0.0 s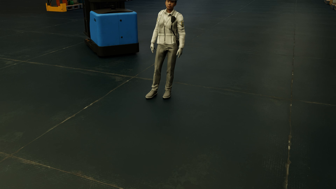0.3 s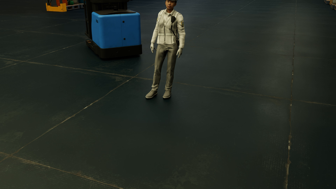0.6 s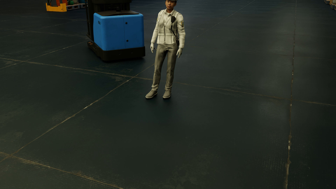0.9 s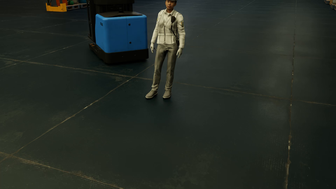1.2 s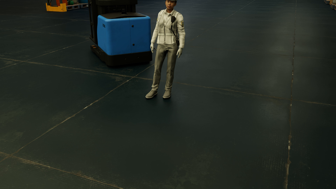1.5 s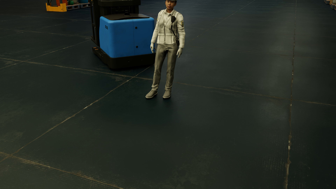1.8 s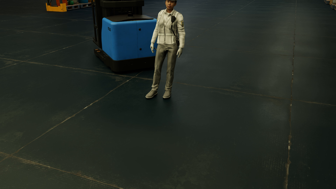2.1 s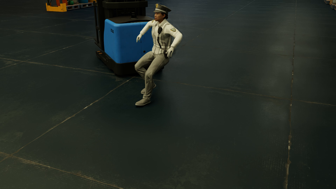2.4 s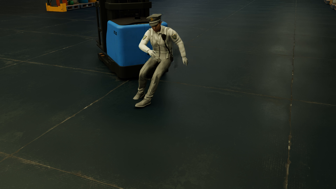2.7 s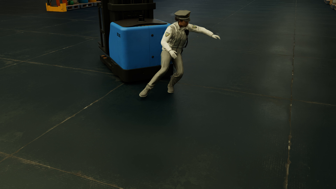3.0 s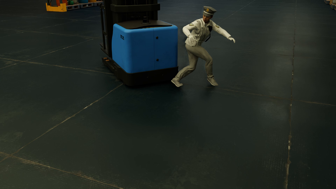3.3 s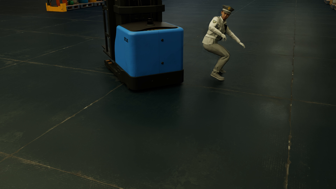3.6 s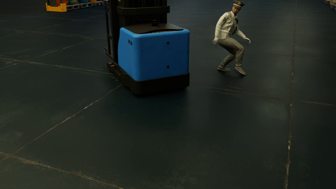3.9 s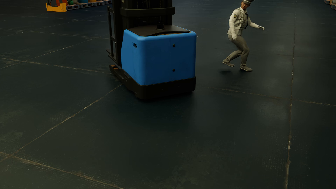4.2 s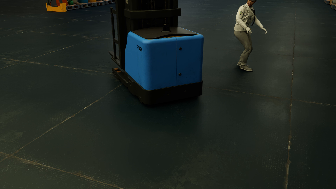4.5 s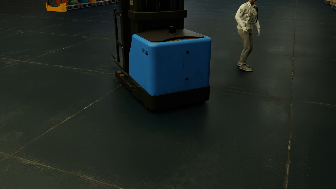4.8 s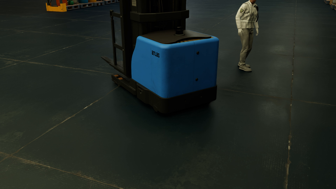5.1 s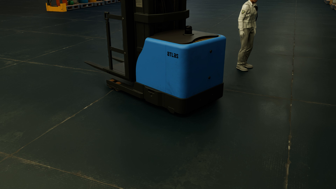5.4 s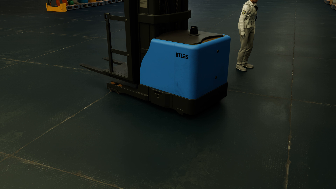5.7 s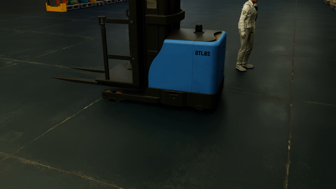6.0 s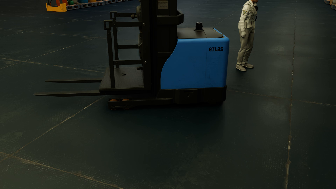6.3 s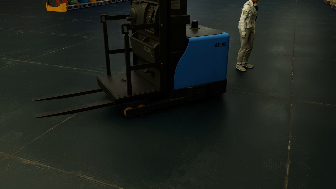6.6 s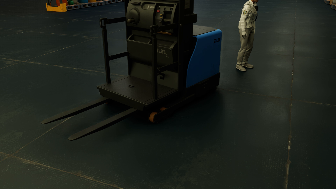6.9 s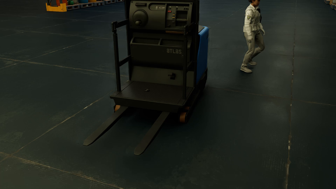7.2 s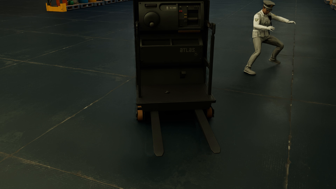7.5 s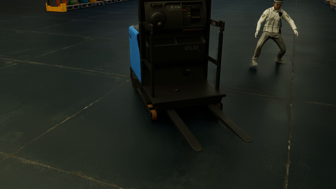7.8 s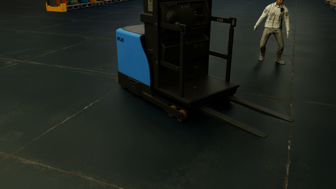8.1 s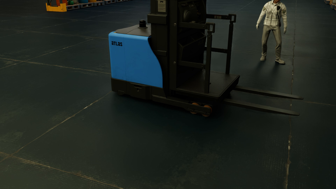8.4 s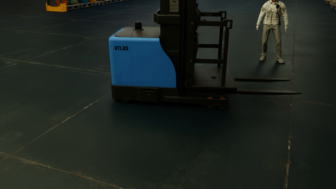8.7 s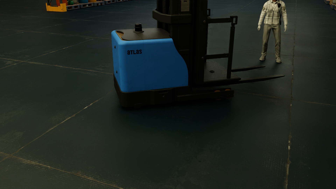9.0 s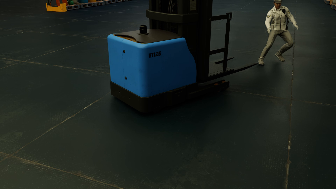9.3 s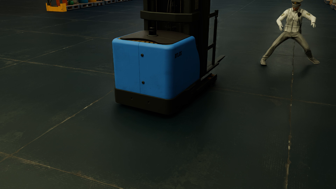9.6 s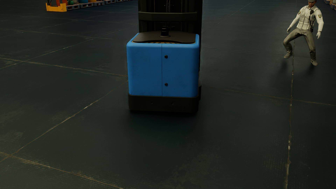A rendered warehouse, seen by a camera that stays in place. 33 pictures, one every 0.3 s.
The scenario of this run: Near miss between a forklift and a person.
